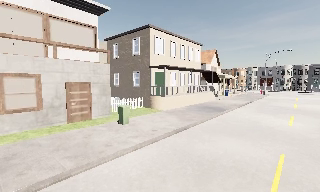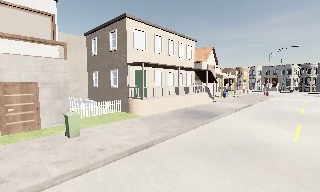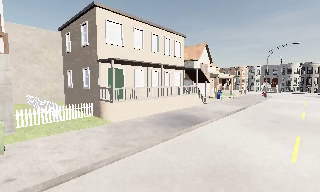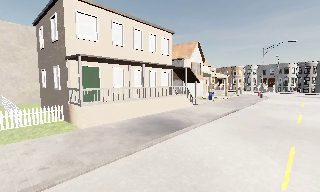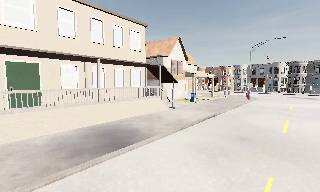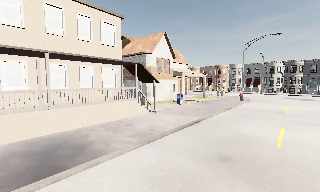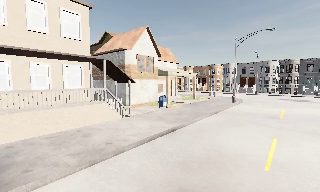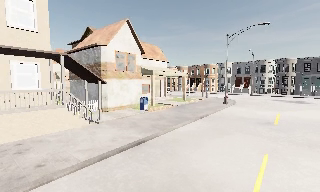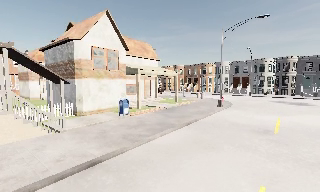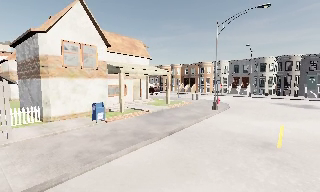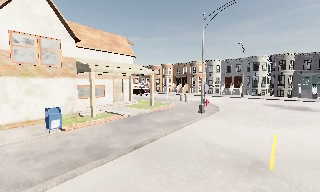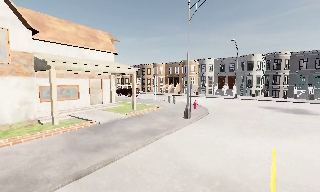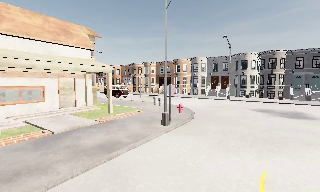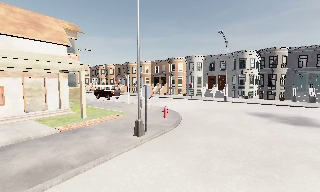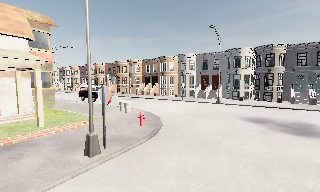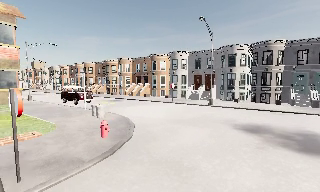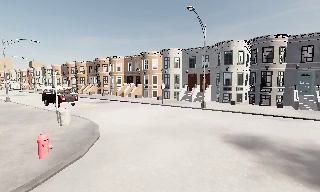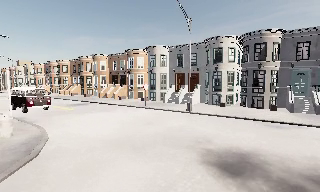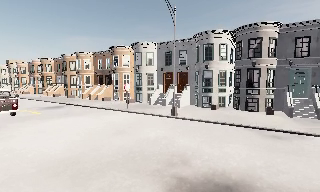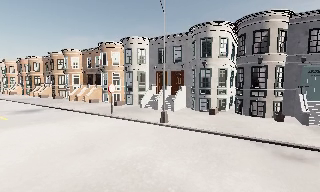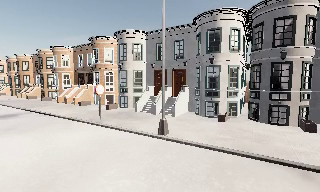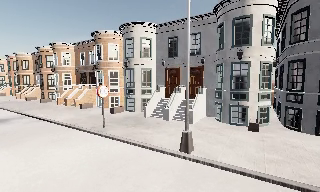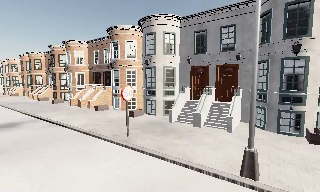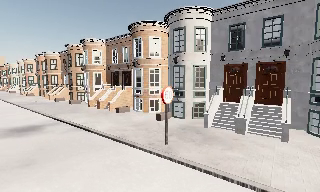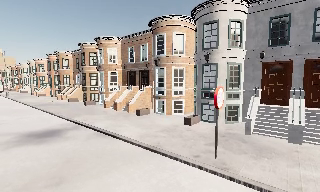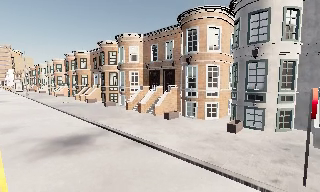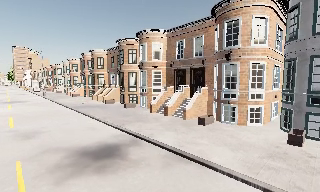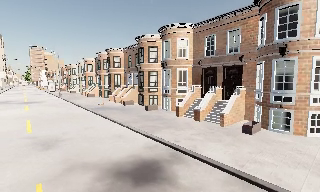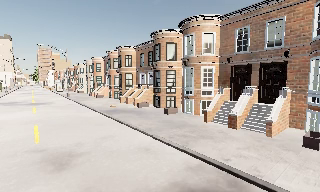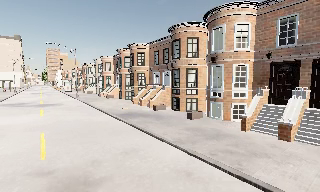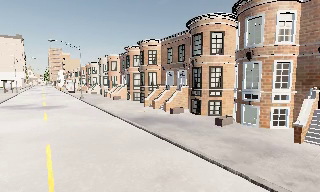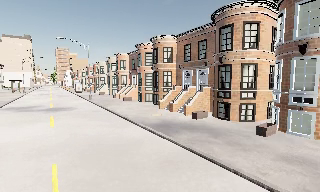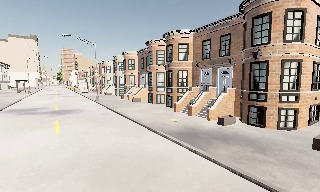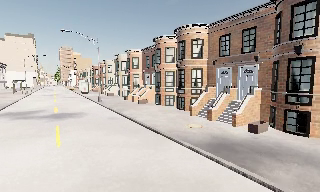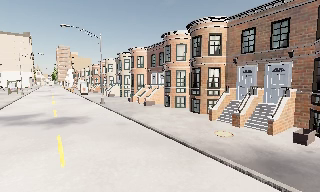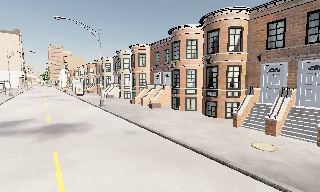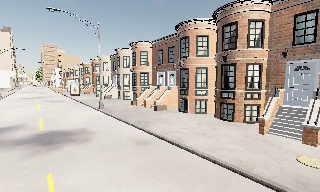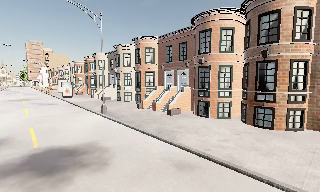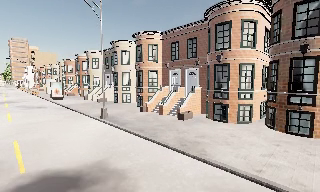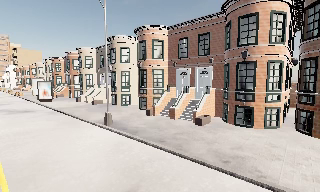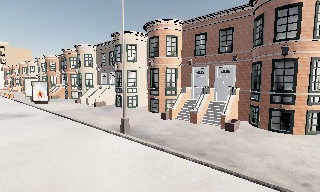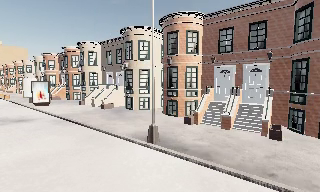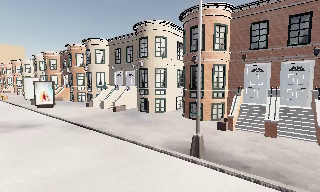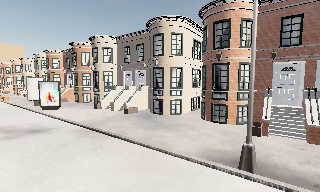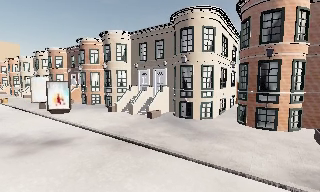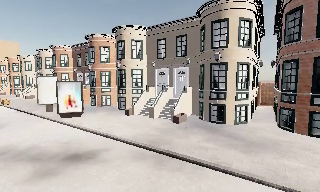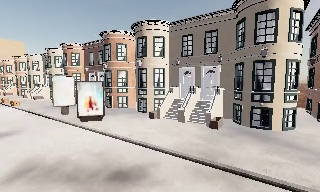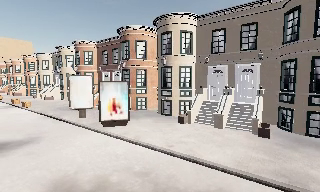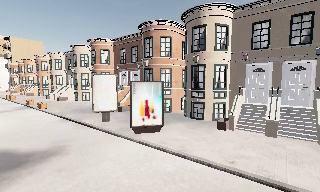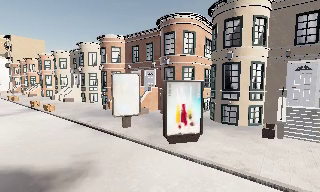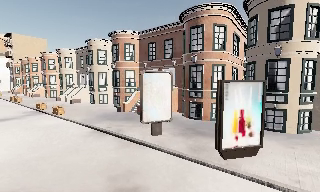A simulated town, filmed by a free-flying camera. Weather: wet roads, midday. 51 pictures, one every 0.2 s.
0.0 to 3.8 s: The camera pans to its right, which is clockwise from overhead, by about 10 degrees. It travels forward and to its right, about 40 m, so what stands in front looms larger.
3.8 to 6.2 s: The camera swings to its left by about 25 degrees, and the scene slides to the right. It travels forward and to its left, about 20 m, so what stands in front looms larger.
6.2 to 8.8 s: The camera pans to its right, which is clockwise from overhead, by about 20 degrees. It travels to its left and forward, about 25 m, so close, fixed things drift to the right.
8.8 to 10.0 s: The camera travels to its left and forward, about 12 m, so close, fixed things drift to the right.
The film runs forward here.
